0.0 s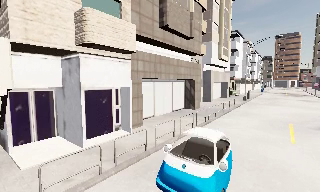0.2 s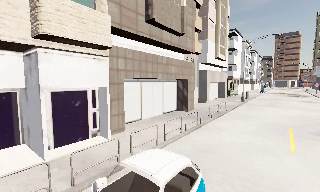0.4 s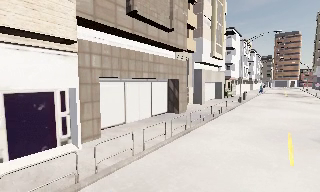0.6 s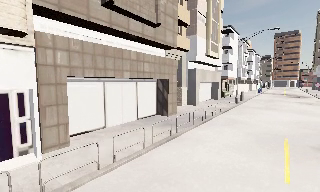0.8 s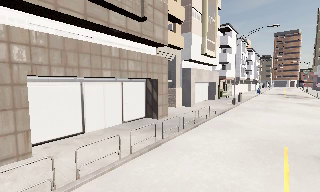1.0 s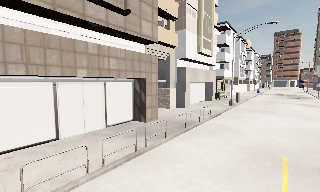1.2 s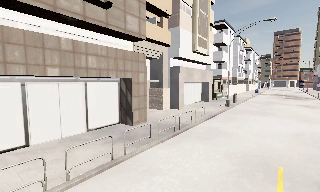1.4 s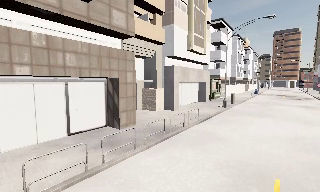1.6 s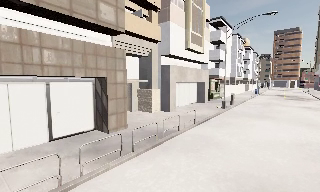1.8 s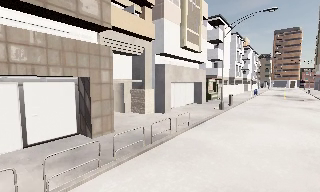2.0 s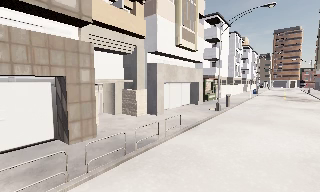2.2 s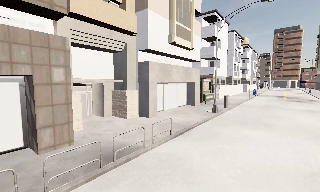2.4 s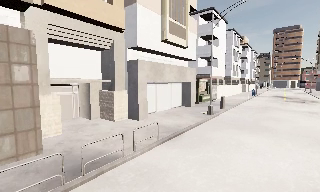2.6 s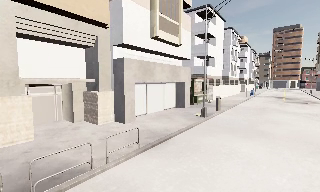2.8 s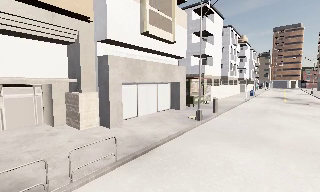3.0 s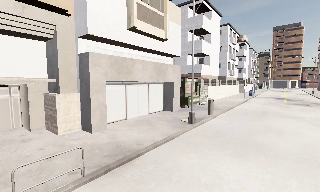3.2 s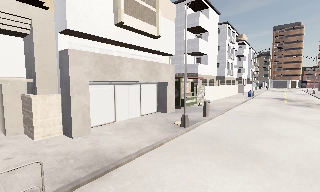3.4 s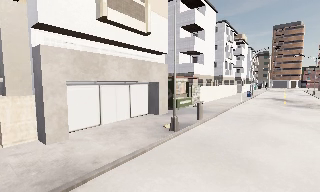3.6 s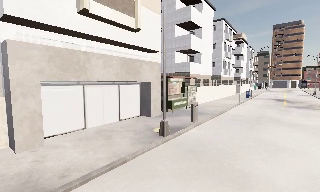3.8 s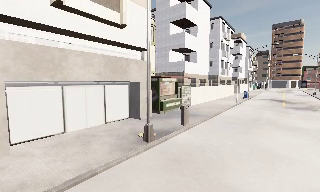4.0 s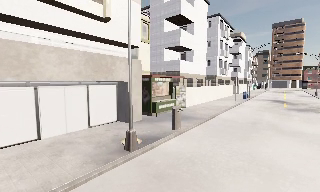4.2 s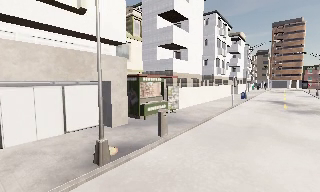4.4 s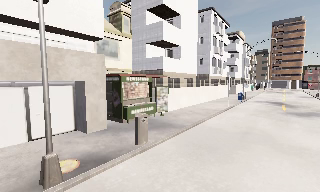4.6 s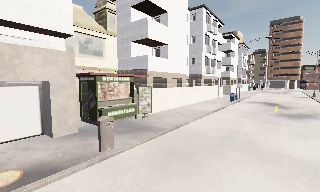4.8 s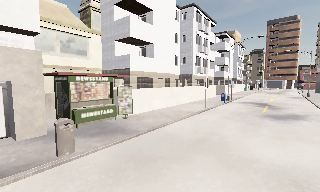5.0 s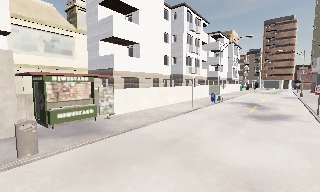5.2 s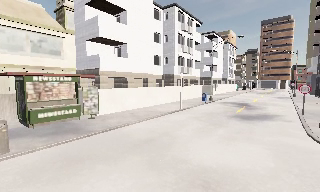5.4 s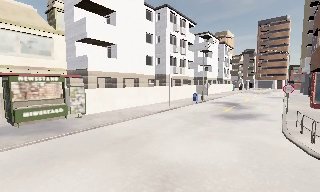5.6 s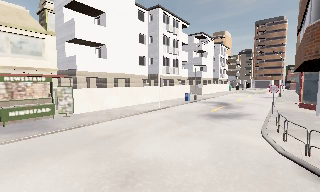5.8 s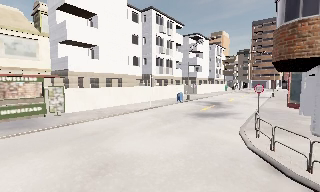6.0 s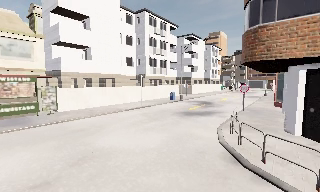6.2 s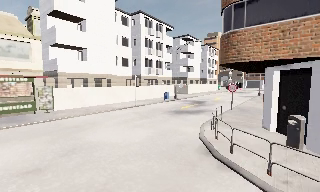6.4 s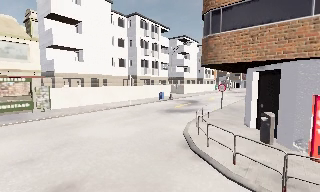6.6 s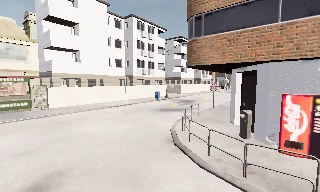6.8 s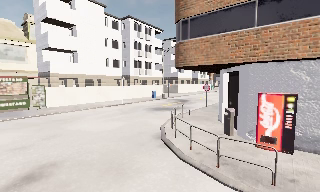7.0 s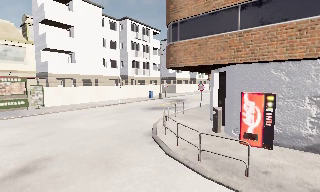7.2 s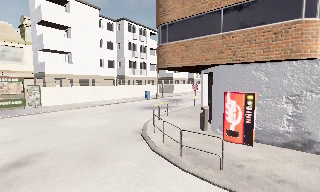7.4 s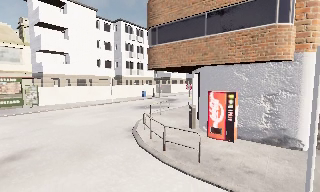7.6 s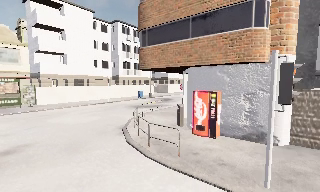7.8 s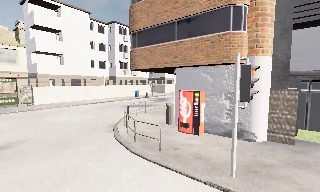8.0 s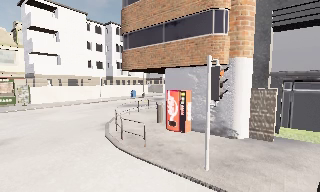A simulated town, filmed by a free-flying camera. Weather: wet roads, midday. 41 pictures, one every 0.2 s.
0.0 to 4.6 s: The camera travels forward and to its right, about 25 m, so what stands in front looms larger.
4.6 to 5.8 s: The camera travels to its right, about 6 m, so close, fixed things drift to the left.
5.8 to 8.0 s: The camera travels to its right and backward, about 8 m, so close, fixed things drift to the left.
The film runs forward here.
